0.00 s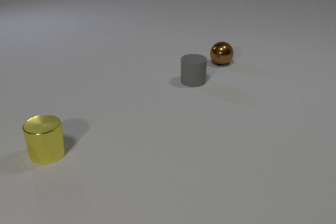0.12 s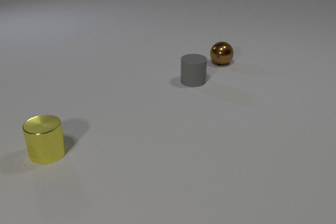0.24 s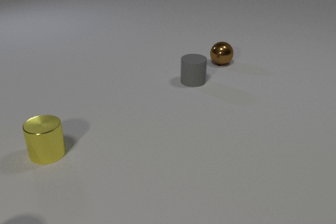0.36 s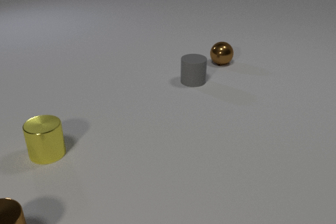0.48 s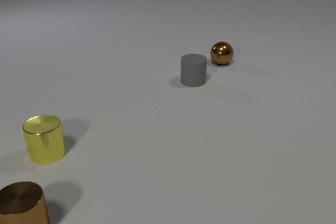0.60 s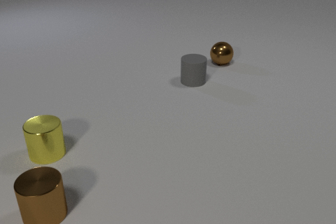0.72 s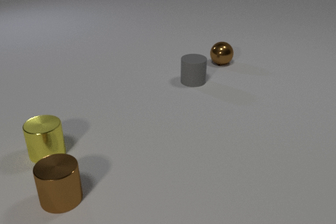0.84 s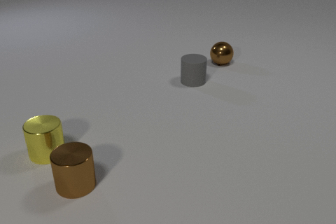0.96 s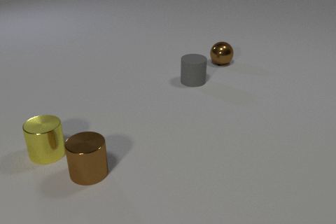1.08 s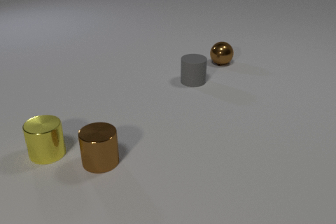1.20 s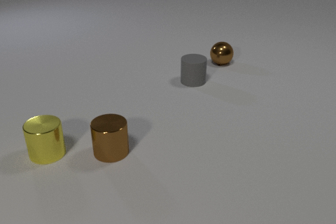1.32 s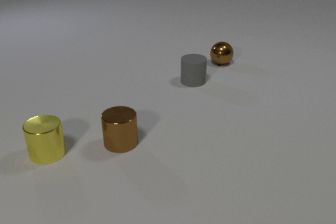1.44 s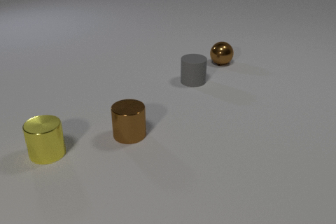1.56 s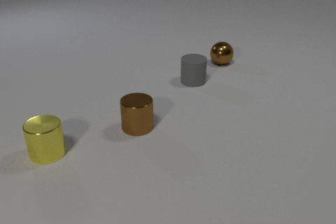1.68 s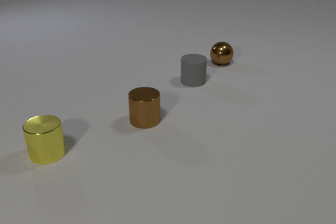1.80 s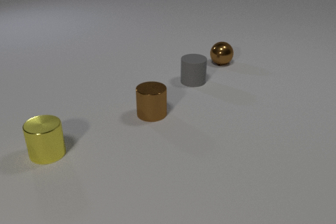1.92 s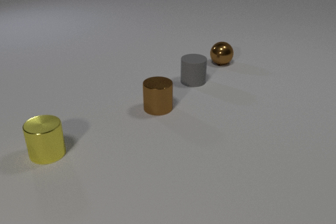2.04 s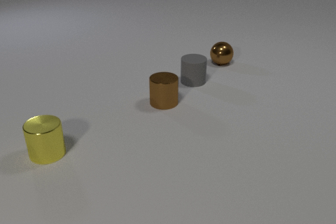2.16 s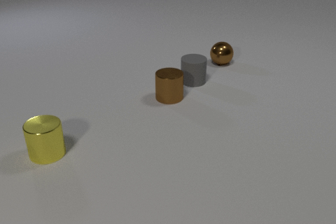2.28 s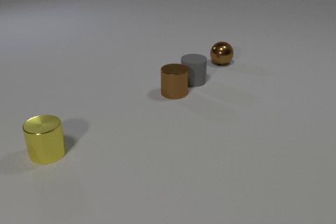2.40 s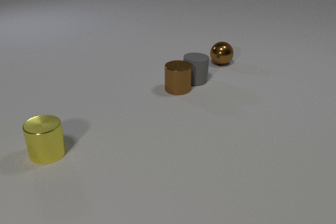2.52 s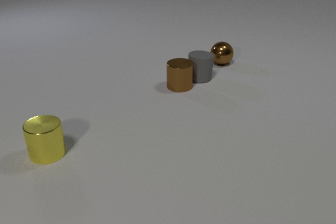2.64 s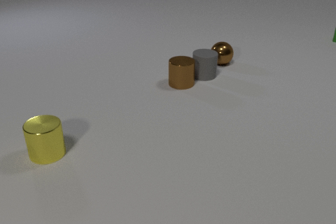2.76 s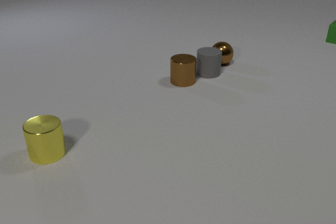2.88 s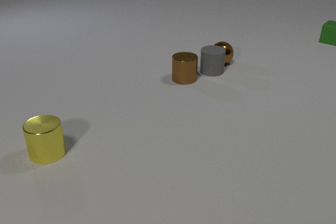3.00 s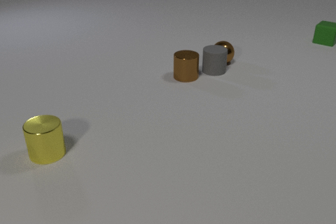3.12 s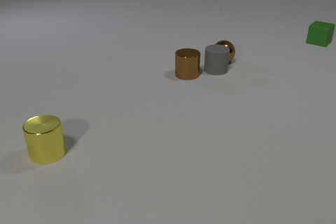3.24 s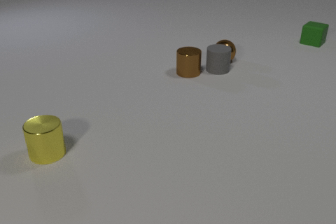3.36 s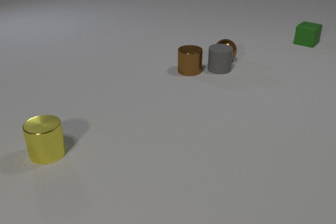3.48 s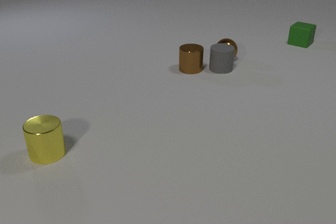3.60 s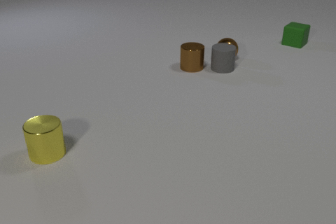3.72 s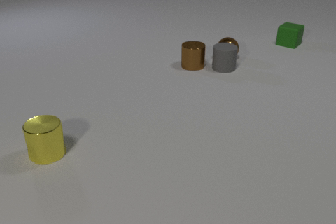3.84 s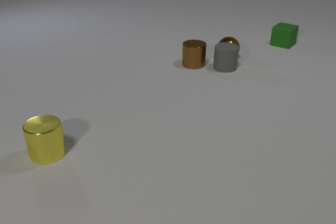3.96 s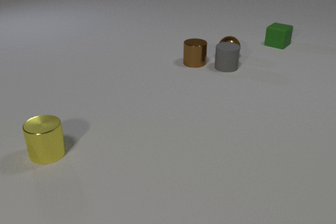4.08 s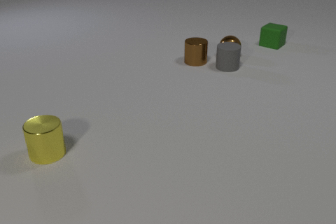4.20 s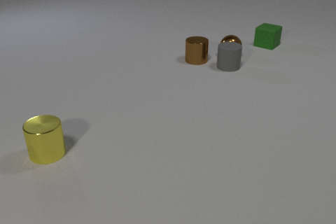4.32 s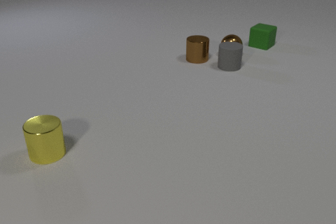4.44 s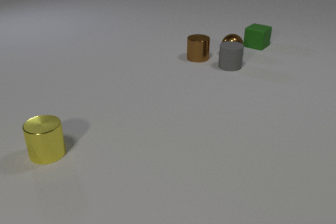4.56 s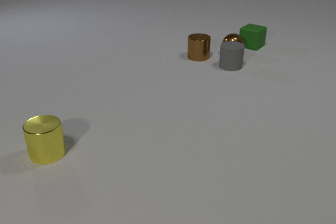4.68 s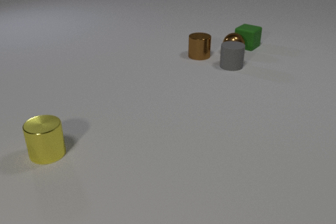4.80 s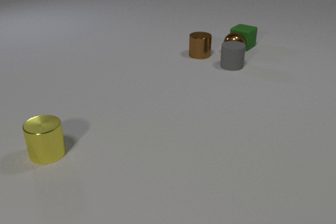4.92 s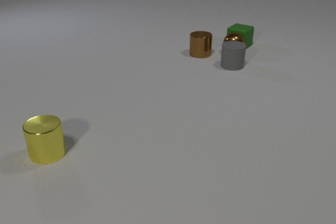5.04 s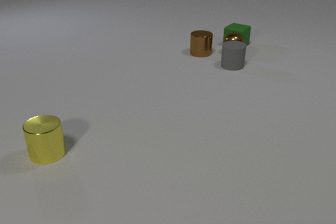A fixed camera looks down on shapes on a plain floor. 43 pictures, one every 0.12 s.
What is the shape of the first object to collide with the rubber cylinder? cylinder.
How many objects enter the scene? 2.
Are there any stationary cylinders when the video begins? yes.
0.00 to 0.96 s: The brown metal cylinder comes in at the bottom edge, slides to the right and away from the camera.
0.96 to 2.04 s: The brown metal cylinder slides away from the camera and to the right.
2.04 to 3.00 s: The brown metal cylinder slides away from the camera. The gray rubber cylinder slides away from the camera and to the right. The green rubber cube comes in at the right edge, slides to the left and toward the camera. The brown metal cylinder and the gray rubber cylinder collide. The gray rubber cylinder and the brown metal sphere collide.
3.00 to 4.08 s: The brown metal cylinder slides away from the camera. The gray rubber cylinder slides to the right and away from the camera. The brown metal sphere rolls away from the camera. The green rubber cube slides to the left and toward the camera.
4.08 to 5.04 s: The brown metal cylinder slides away from the camera. The gray rubber cylinder slides to the right. The brown metal sphere rolls away from the camera. The green rubber cube slides to the left. The brown metal sphere and the green rubber cube collide.
